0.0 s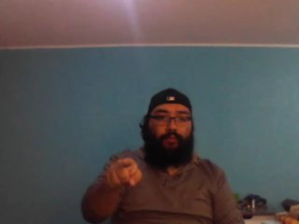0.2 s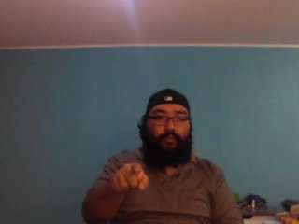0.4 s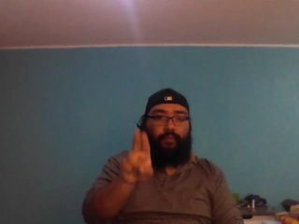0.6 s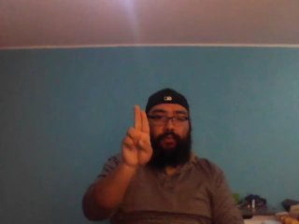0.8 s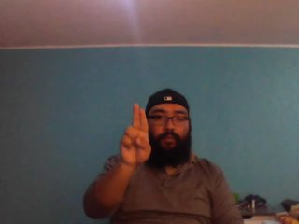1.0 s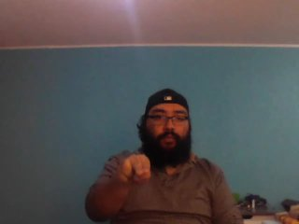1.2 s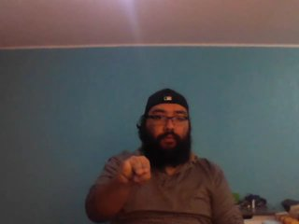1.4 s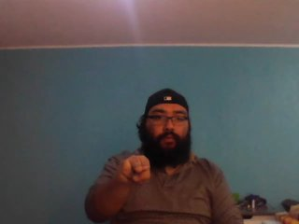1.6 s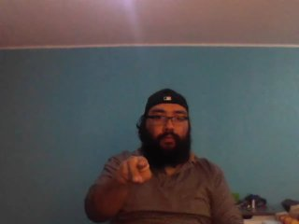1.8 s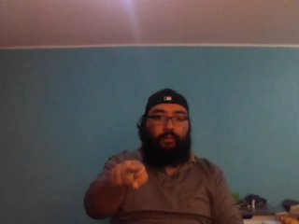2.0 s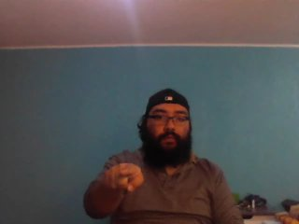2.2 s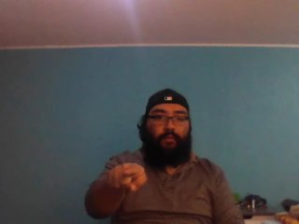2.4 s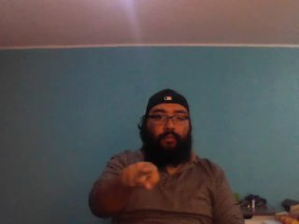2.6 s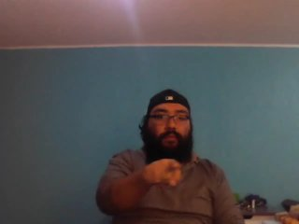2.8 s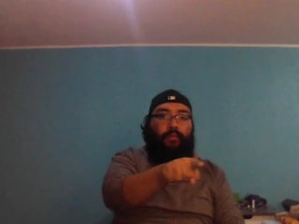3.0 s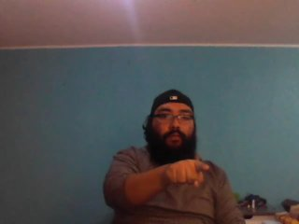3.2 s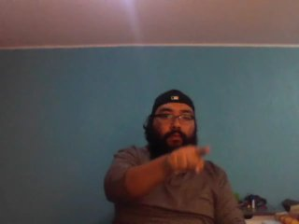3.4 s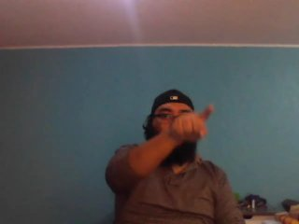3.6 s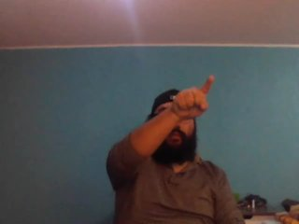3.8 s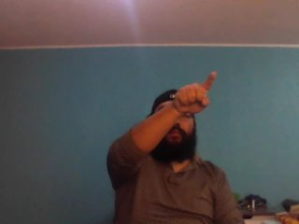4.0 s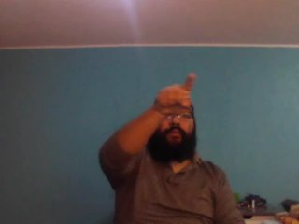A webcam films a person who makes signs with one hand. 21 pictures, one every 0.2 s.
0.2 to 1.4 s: Click with two fingers.
1.5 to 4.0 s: Pointing with one finger.
